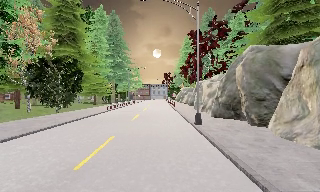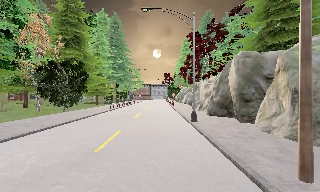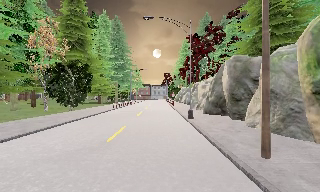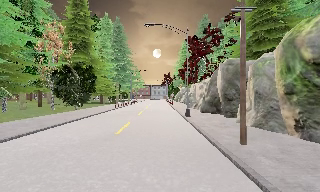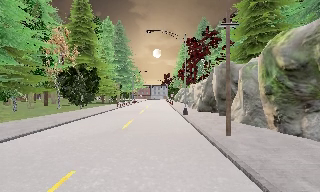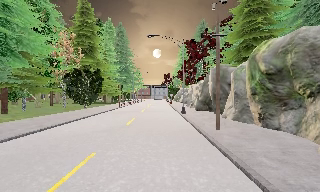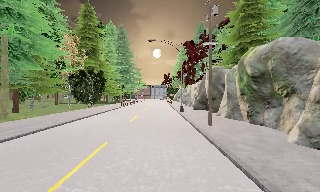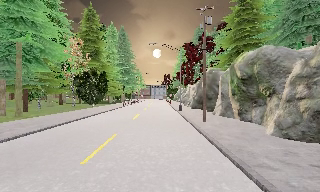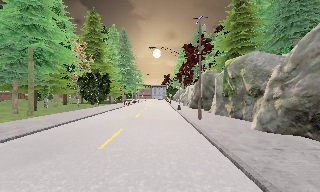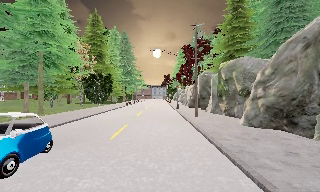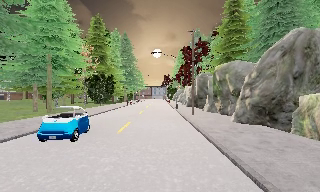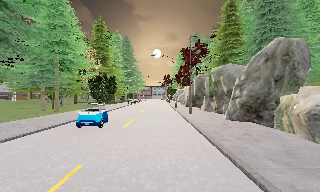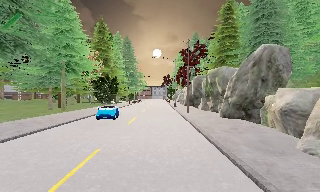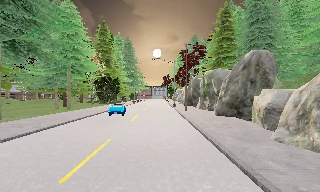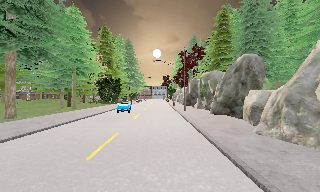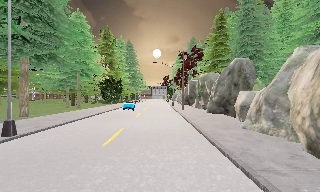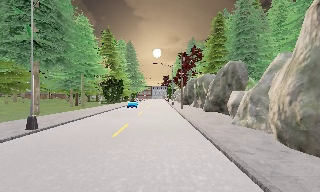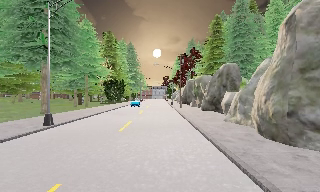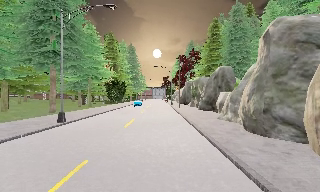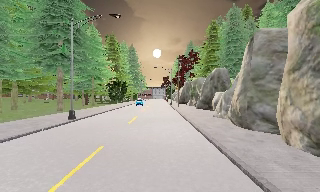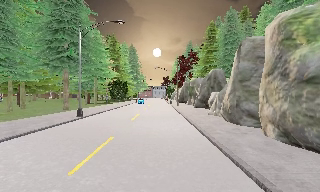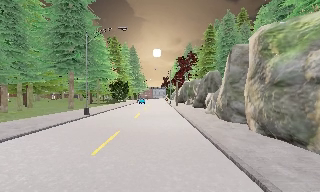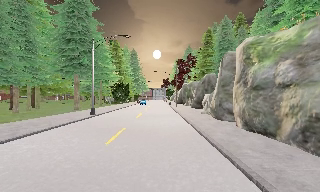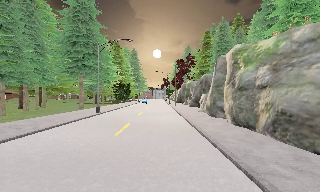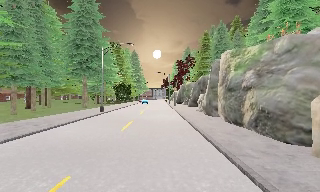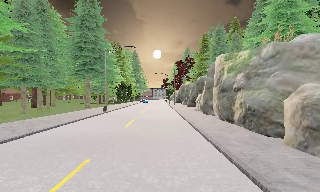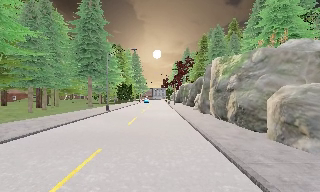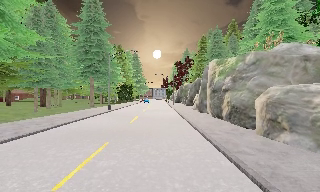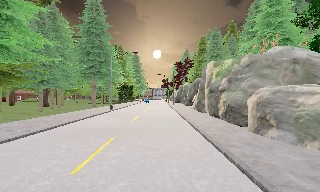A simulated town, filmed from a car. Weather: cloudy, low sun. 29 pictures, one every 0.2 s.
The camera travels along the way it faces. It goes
backward.
0.0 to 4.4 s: The camera travels backward, about 25 m, so what stands in front gets smaller.
4.4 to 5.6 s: The camera travels backward, about 6 m, so what stands in front gets smaller. It loses speed.
The film runs backward here.
